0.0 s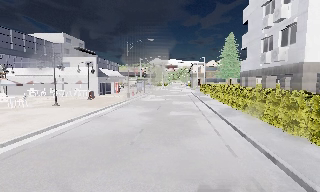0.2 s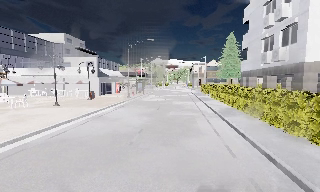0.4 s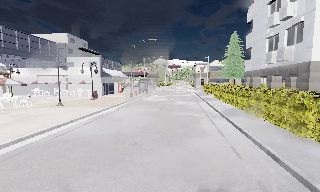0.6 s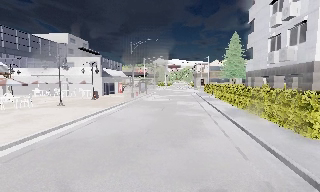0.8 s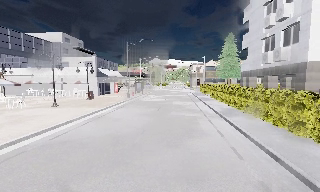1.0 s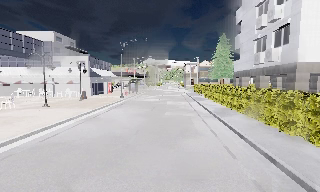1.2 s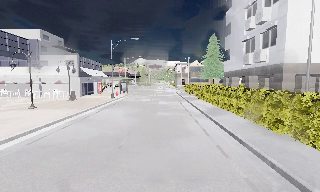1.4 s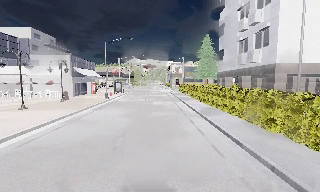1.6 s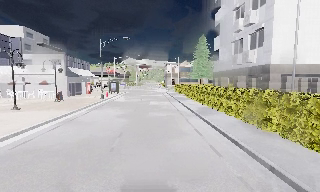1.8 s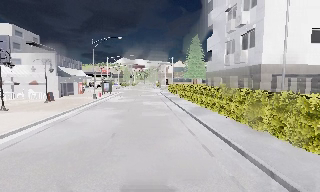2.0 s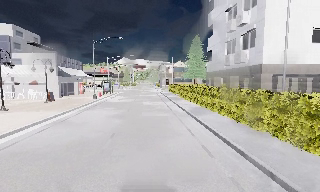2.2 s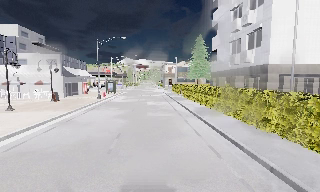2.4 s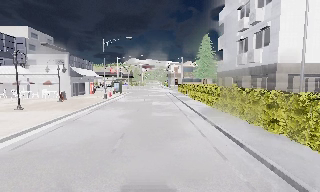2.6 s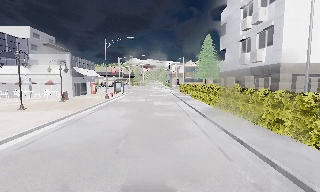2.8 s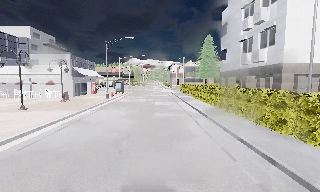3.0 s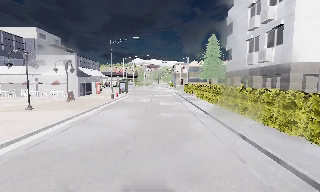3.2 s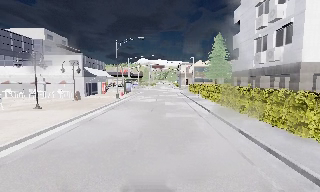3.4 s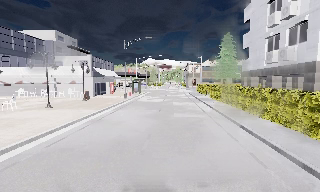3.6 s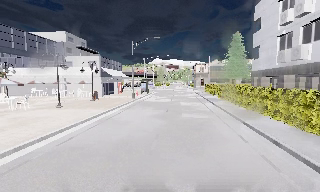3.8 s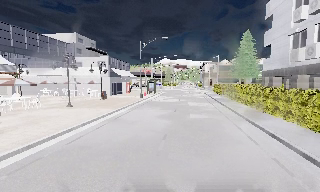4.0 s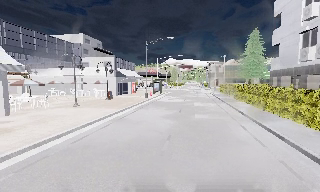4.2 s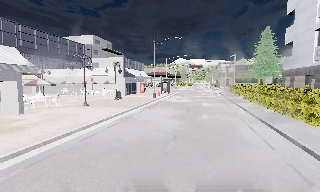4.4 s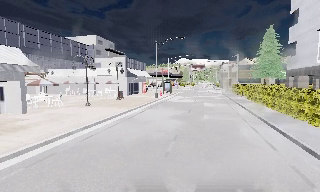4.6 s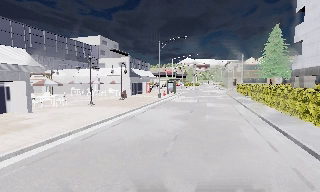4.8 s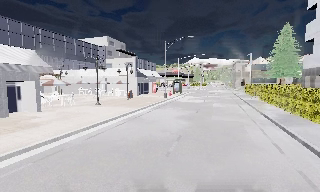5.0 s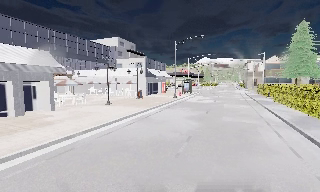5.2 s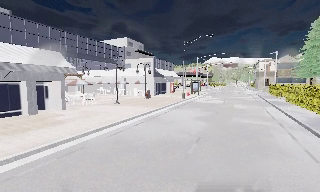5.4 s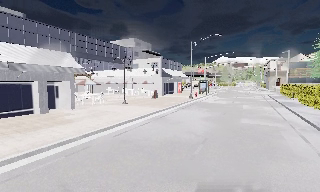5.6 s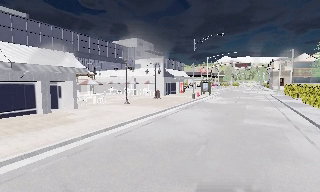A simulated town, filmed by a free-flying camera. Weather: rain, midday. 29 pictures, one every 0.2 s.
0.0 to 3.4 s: The camera travels to its left and forward, about 1 m.
3.4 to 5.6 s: The camera swings to its left by about 25 degrees, and the scene slides to the right. It travels to its right, about 0.5 m.
The film runs forward here.
